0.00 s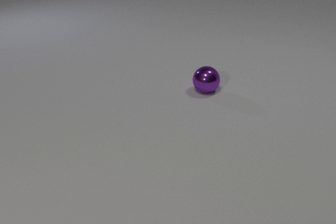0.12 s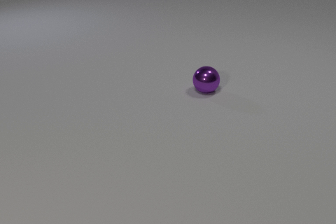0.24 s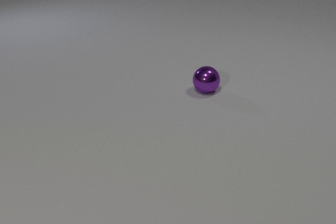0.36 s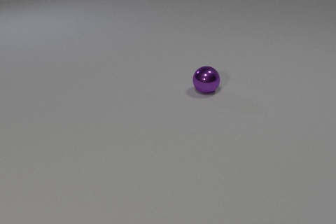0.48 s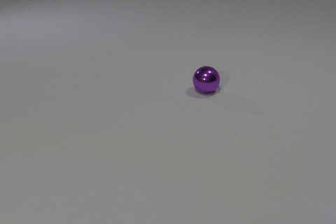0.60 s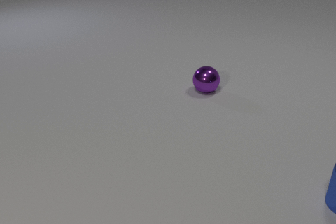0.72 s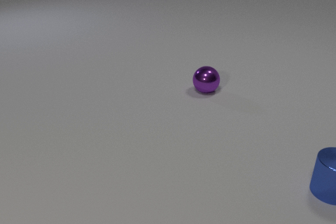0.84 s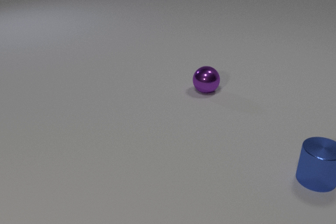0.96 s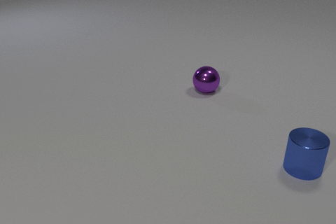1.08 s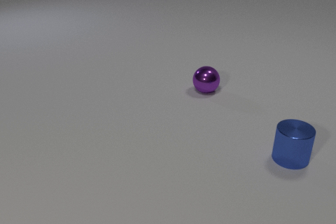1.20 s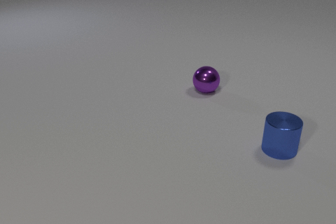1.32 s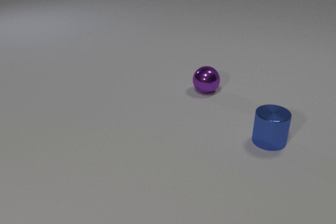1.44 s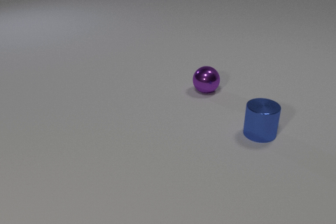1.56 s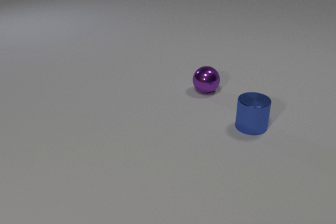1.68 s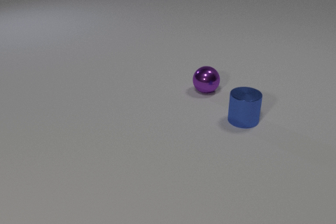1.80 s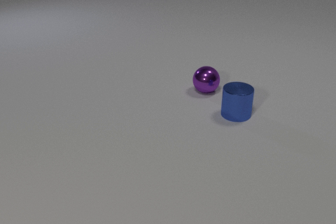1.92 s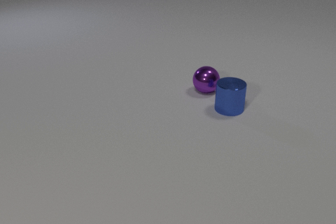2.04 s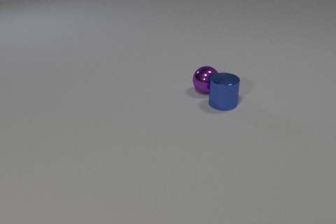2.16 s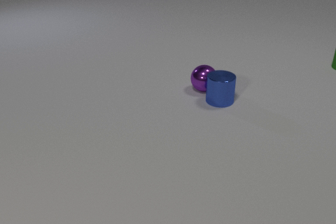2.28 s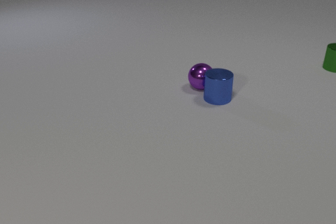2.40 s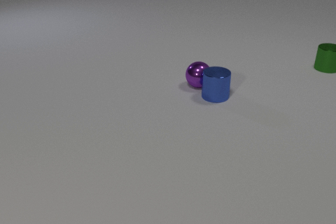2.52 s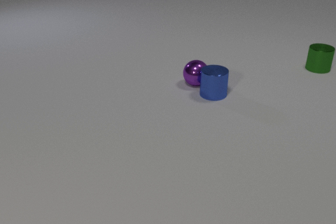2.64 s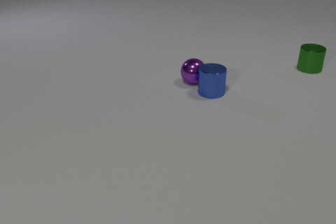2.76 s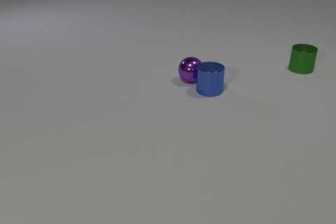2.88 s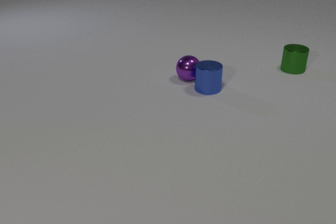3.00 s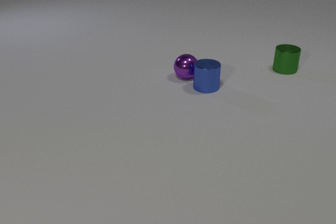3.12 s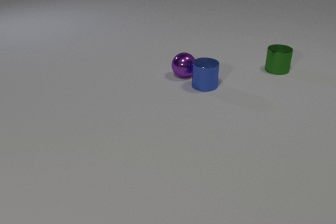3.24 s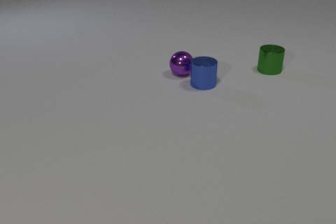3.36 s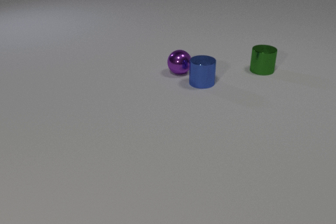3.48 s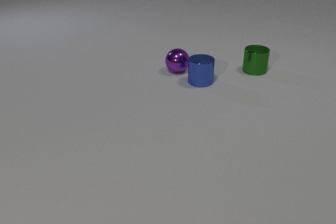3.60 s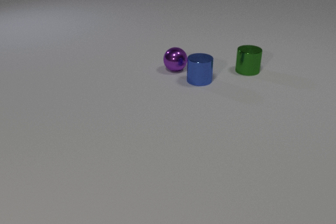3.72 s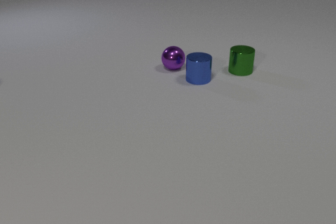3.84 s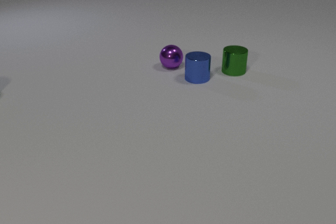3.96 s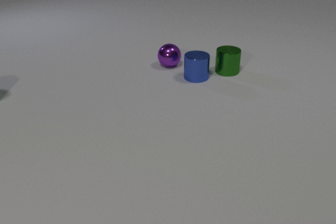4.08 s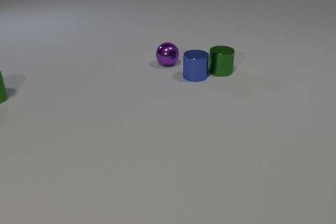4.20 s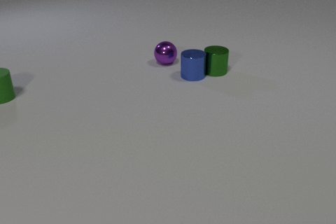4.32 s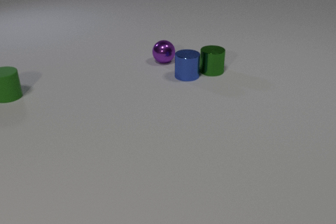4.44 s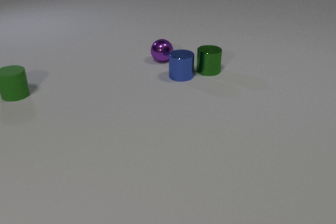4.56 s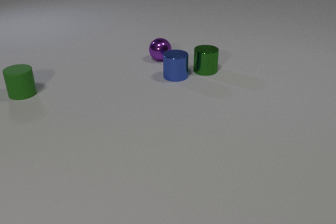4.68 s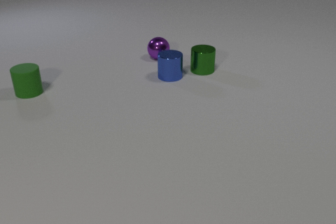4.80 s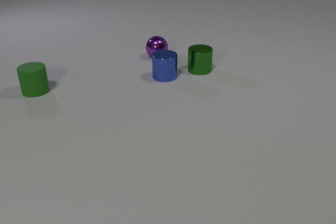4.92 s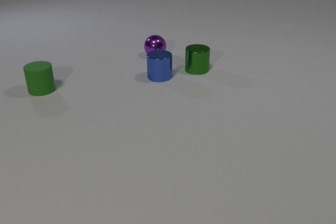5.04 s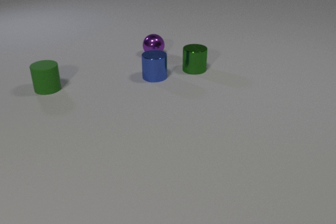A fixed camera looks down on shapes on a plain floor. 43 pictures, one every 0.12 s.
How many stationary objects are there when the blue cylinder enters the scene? 1.
How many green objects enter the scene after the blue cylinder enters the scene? 2.
What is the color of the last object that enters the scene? green.
0.00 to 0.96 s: The blue metal cylinder comes in at the right edge, slides to the left and away from the camera.
0.96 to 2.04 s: The blue metal cylinder slides away from the camera and to the left.
2.04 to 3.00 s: The blue metal cylinder slides away from the camera and to the left. The purple metal sphere rolls away from the camera and to the left. The green metal cylinder comes in at the right edge, slides to the left and toward the camera. The blue metal cylinder and the purple metal sphere collide.
3.00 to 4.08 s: The blue metal cylinder slides away from the camera and to the left. The purple metal sphere rolls away from the camera and to the left. The green metal cylinder slides to the left. The green rubber cylinder comes in at the left edge.
4.08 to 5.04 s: The blue metal cylinder slides to the left. The purple metal sphere rolls away from the camera and to the left. The green metal cylinder slides to the left. The green rubber cylinder slides to the right. The blue metal cylinder and the green metal cylinder collide.
